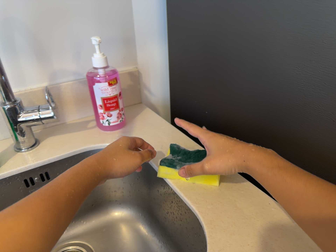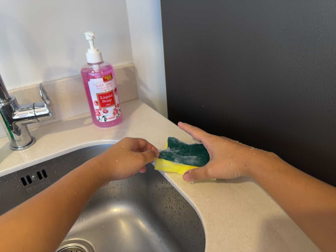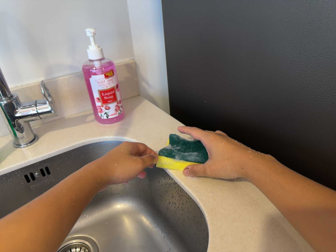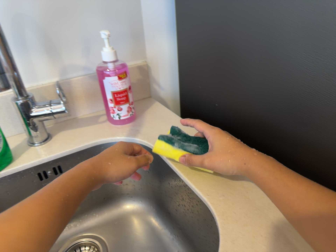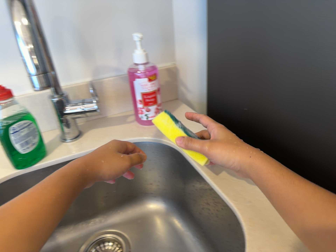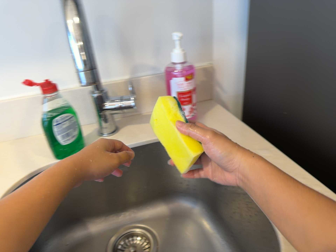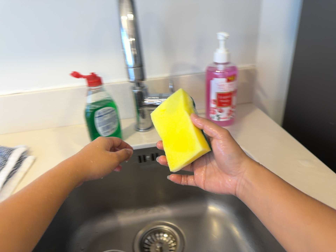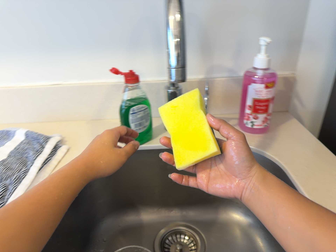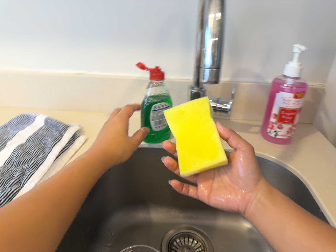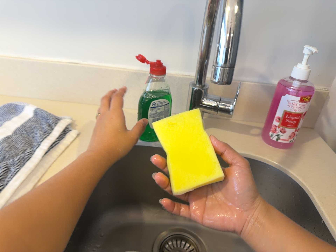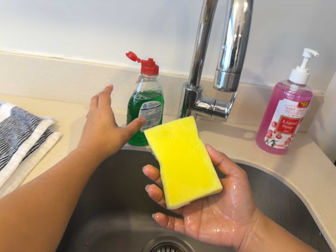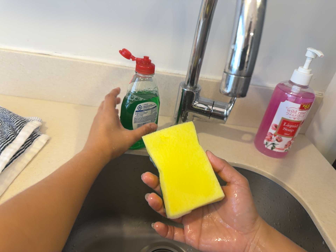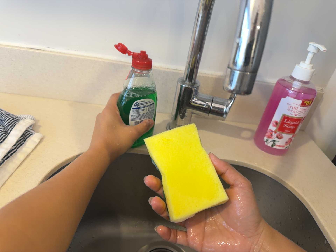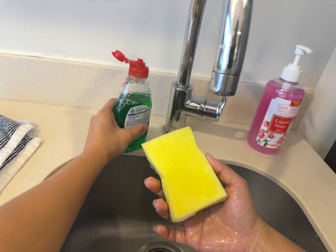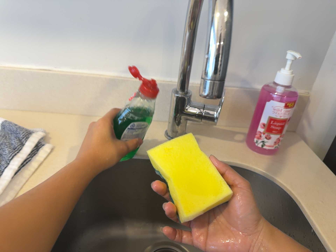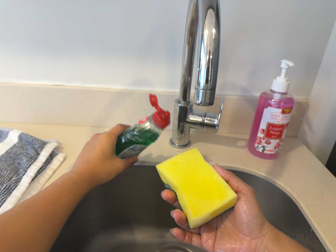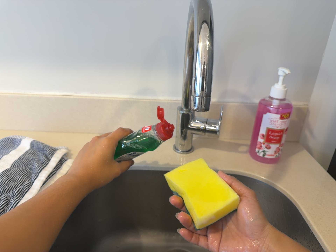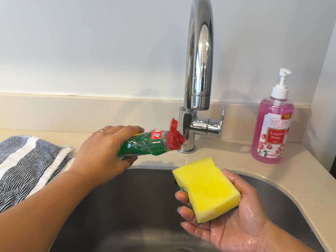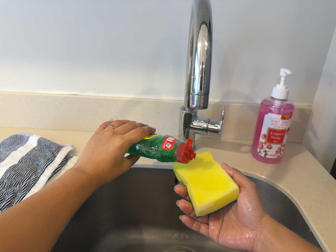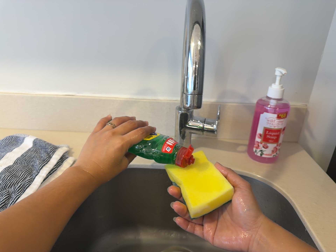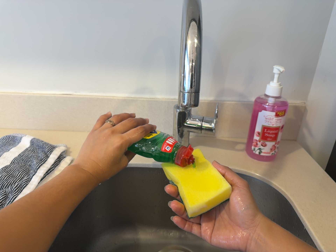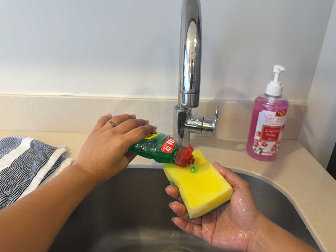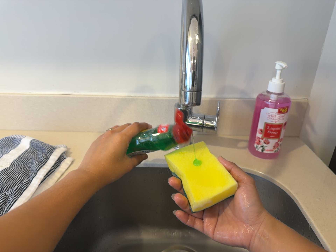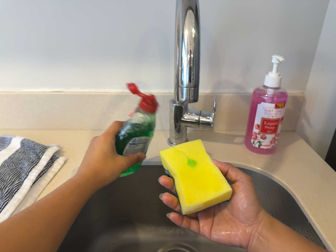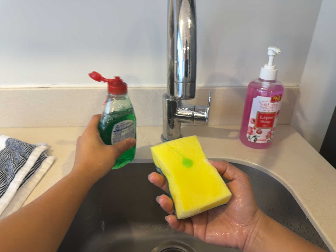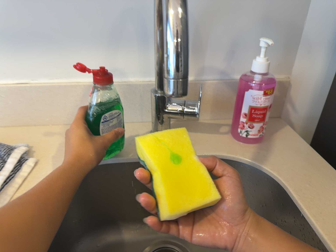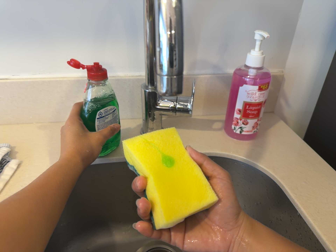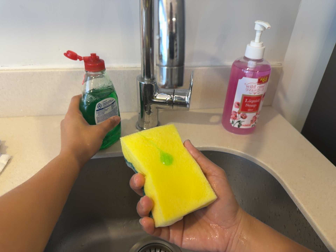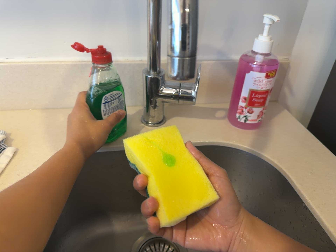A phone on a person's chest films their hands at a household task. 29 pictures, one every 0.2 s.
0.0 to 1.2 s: The camera swings to its left by about 20 degrees, and the scene slides to the right. It rolls about its line of sight by about 10 degrees, and the scene rotates clockwise.
1.2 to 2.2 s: The camera travels forward and to its left, about 12 cm, so what stands in front looms larger. It rolls about its line of sight by about 15 degrees, and the scene rotates clockwise.
2.2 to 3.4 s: The camera travels backward, about 10 cm, so what stands in front gets smaller.
3.4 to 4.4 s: The camera shifts only a little, or ends up much as it began.
4.4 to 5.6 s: The camera travels forward, about 10 cm, so what stands in front looms larger. Its aim tips toward the bottom of its view by about 10 degrees, and the scene shifts upward.
The film runs forward here.
